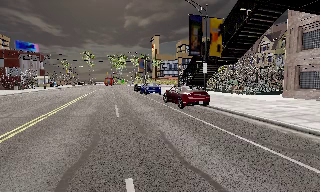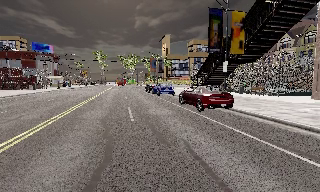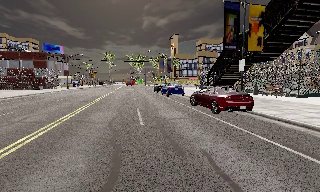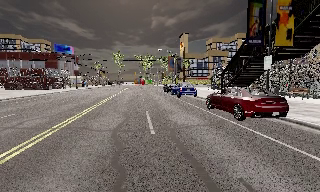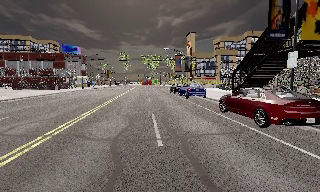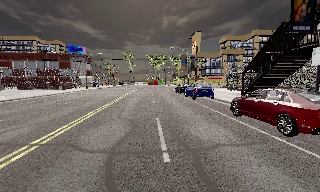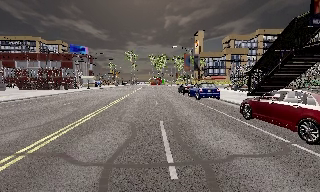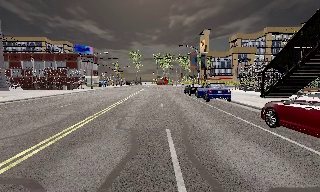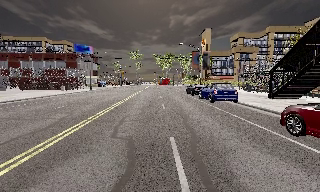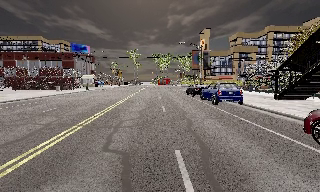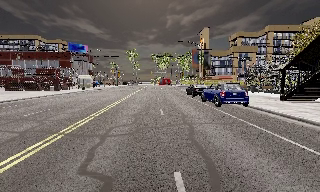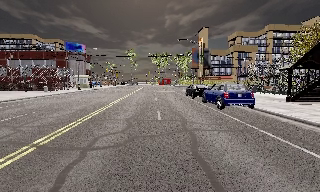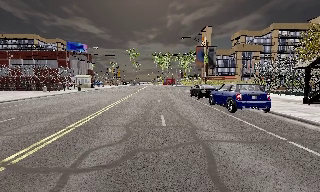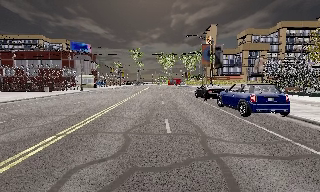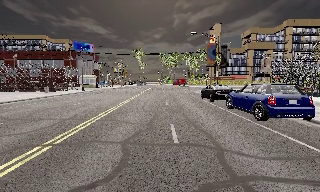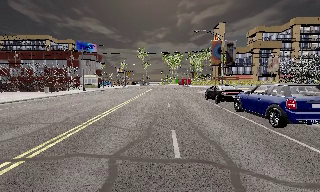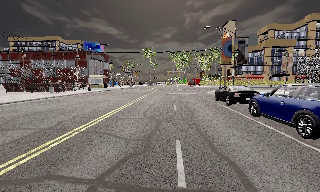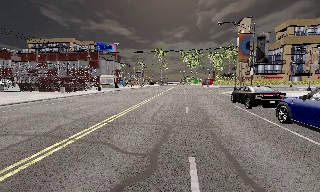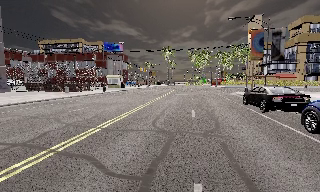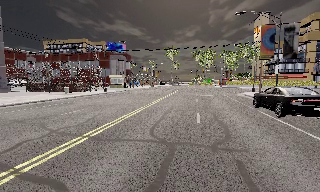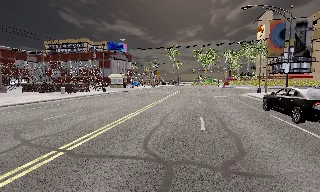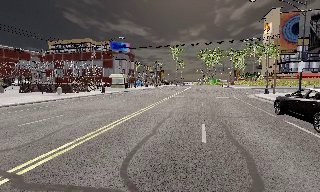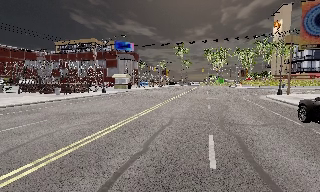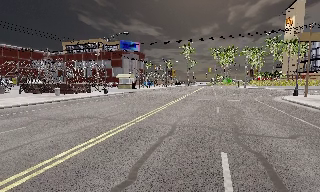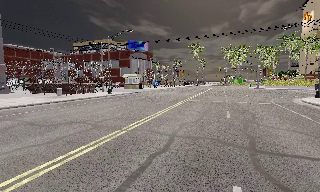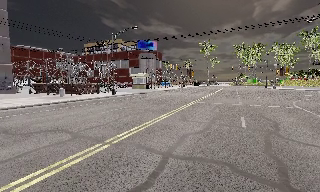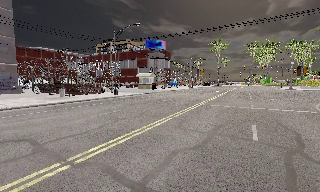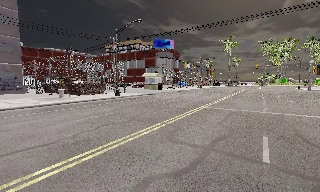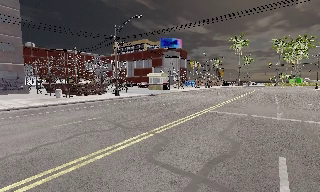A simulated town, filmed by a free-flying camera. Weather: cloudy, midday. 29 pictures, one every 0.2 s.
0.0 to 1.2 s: The camera swings to its left by about 15 degrees, and the scene slides to the right. It travels forward, about 5 m, so what stands in front looms larger.
1.2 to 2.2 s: The camera travels forward, about 4.5 m, so what stands in front looms larger.
2.2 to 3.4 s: The scene slides to the right, as the camera pans about 10 degrees to its left. It travels forward, about 6 m, so what stands in front looms larger.
3.4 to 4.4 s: The camera travels forward, about 6 m, so what stands in front looms larger.
4.4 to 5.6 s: The camera pans to its left, which is counterclockwise from overhead, by about 20 degrees. It travels forward and to its right, about 8 m, so what stands in front looms larger.
The film runs forward here.
